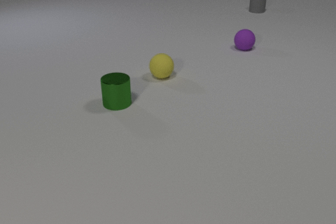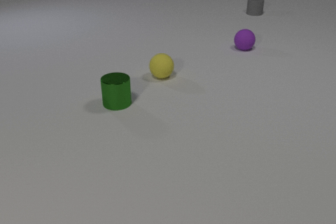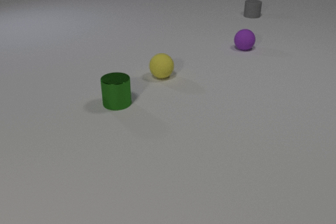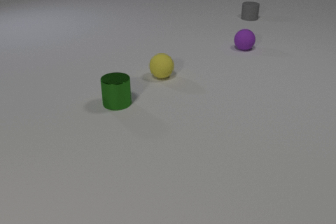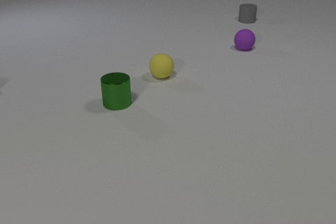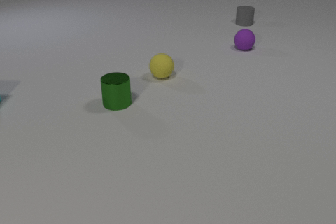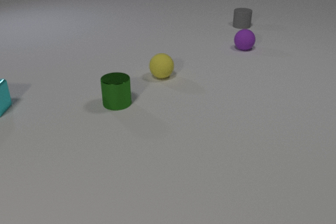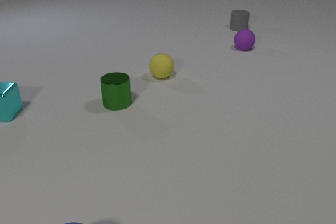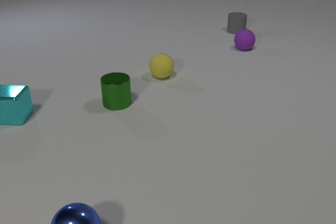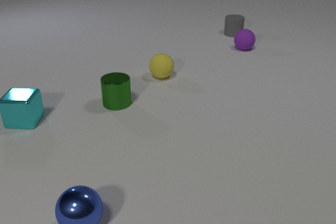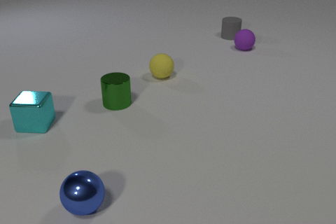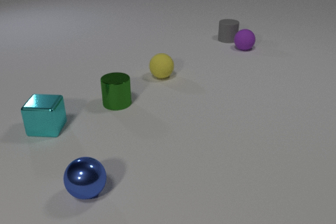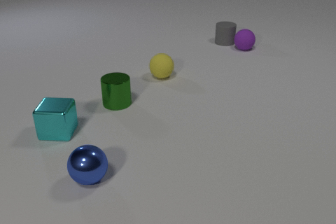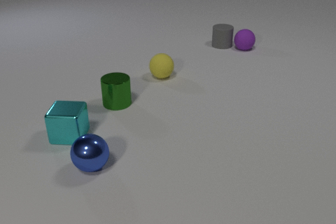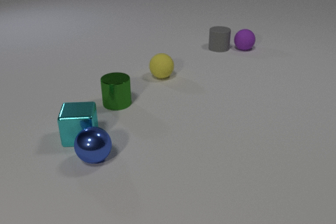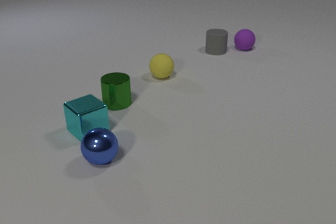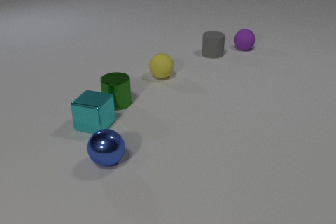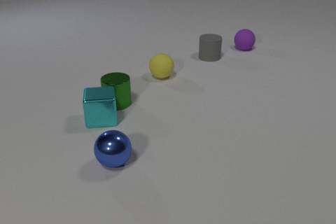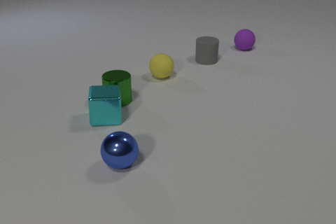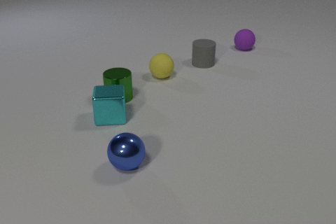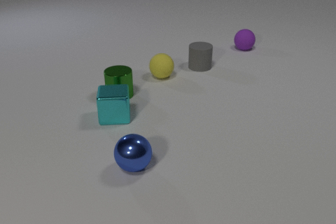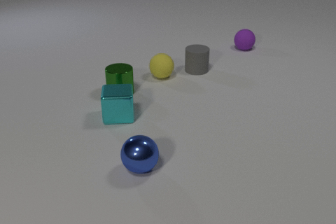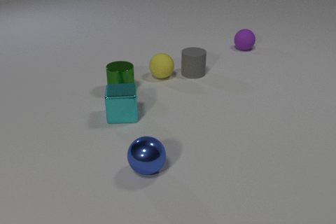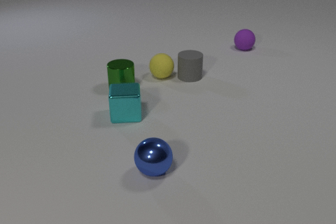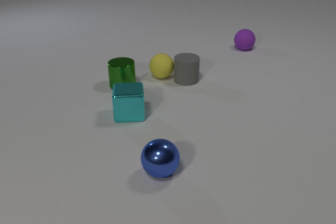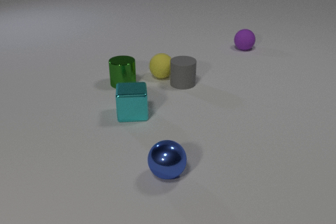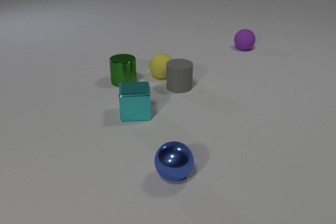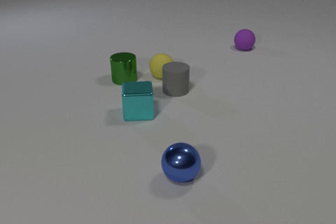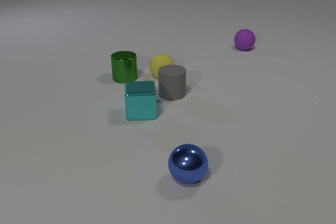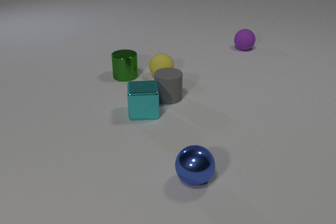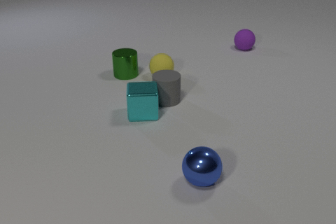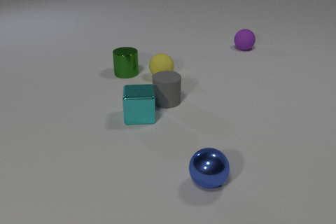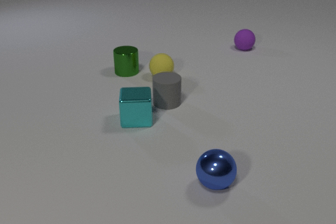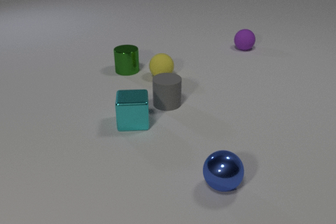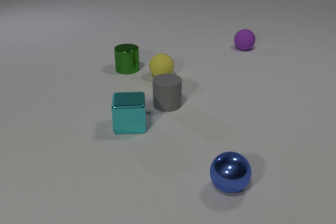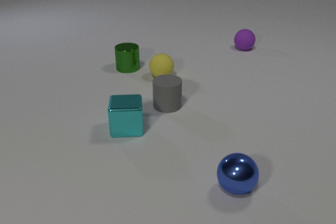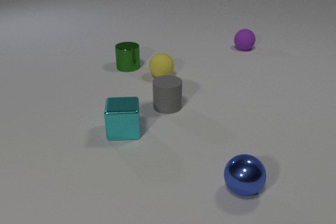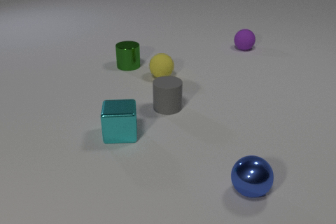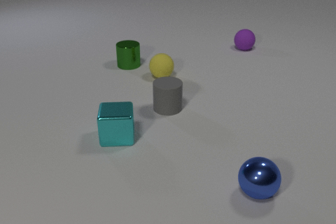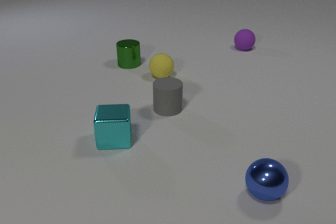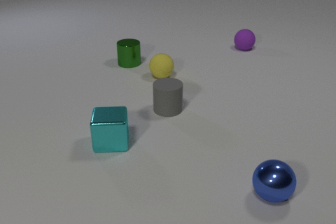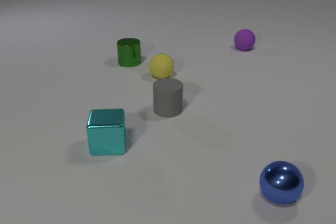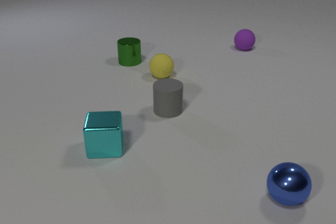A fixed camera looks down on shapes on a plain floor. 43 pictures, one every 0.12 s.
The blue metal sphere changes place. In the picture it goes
to the right.
The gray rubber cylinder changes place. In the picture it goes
toward the camera.
0.00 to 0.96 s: The cyan metal cube comes in at the left edge, slides toward the camera and to the right. The blue metal sphere comes in at the bottom edge, rolls away from the camera. The gray rubber cylinder slides toward the camera.
0.96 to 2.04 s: The cyan metal cube slides to the right. The blue metal sphere rolls away from the camera. The gray rubber cylinder slides toward the camera. The cyan metal cube and the blue metal sphere collide. The cyan metal cube and the green metal cylinder collide.
2.04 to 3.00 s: The cyan metal cube slides to the right. The blue metal sphere rolls to the right and toward the camera. The green metal cylinder slides away from the camera. The gray rubber cylinder slides toward the camera.
3.00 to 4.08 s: The cyan metal cube slides toward the camera. The blue metal sphere rolls to the right. The green metal cylinder slides away from the camera. The gray rubber cylinder slides toward the camera. The cyan metal cube and the gray rubber cylinder collide.
4.08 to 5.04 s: The cyan metal cube slides toward the camera and to the left. The blue metal sphere rolls to the right. The green metal cylinder slides away from the camera. The gray rubber cylinder slides toward the camera.
Are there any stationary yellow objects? yes.
What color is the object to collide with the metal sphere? cyan.
What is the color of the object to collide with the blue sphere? cyan.
